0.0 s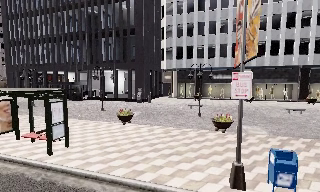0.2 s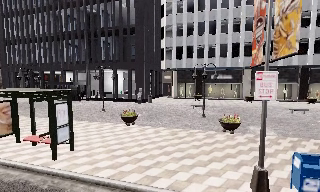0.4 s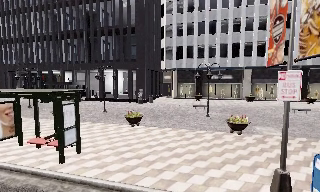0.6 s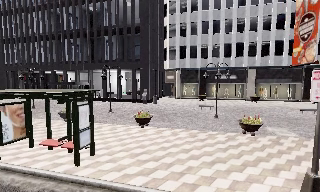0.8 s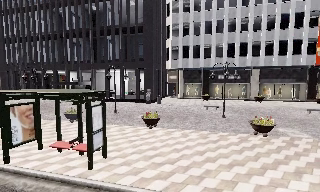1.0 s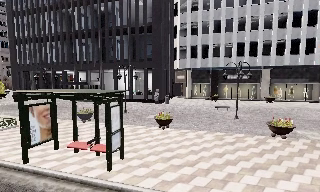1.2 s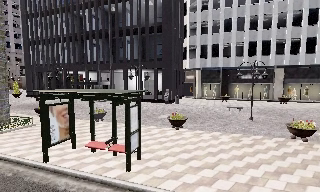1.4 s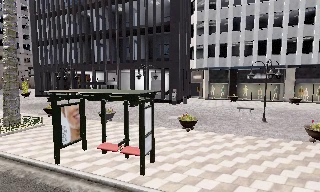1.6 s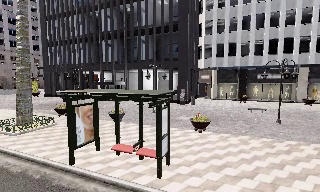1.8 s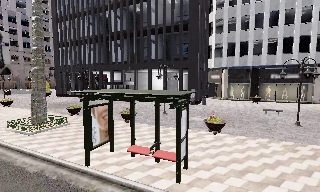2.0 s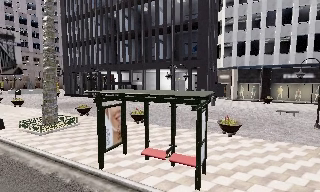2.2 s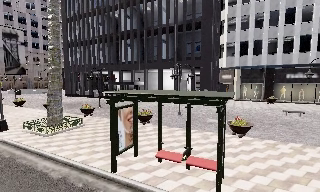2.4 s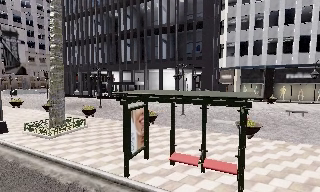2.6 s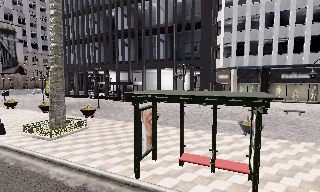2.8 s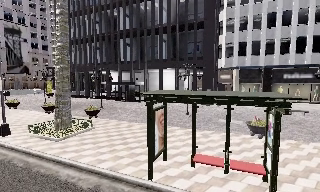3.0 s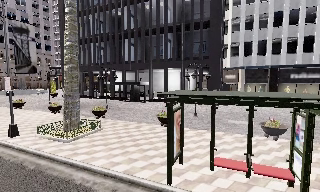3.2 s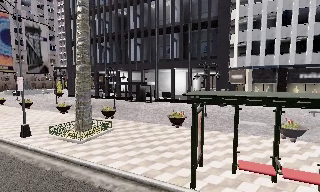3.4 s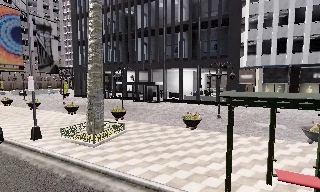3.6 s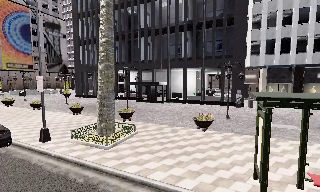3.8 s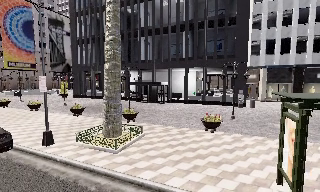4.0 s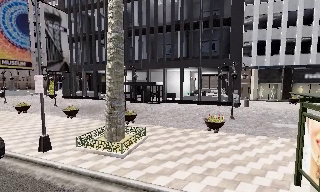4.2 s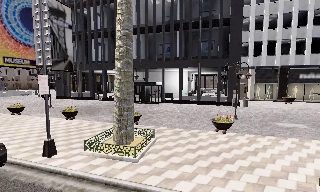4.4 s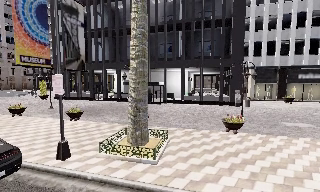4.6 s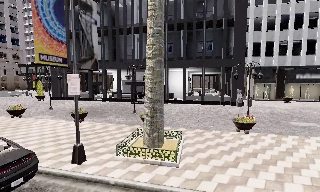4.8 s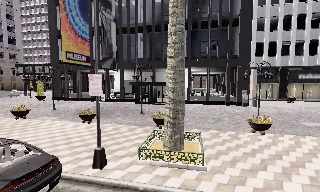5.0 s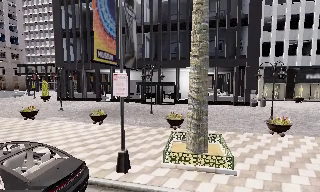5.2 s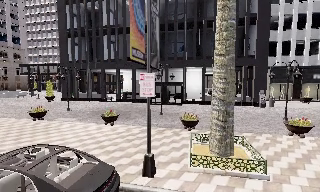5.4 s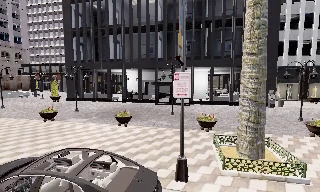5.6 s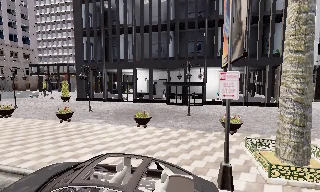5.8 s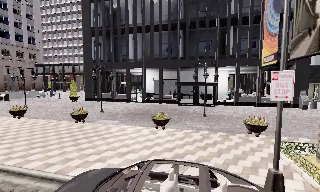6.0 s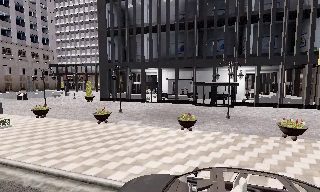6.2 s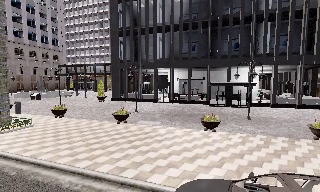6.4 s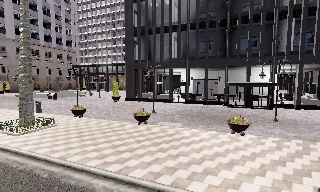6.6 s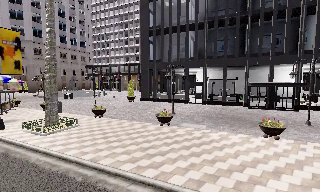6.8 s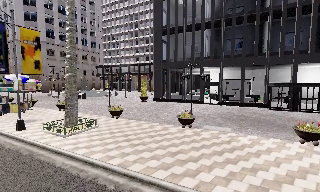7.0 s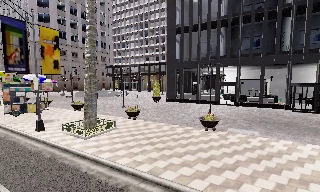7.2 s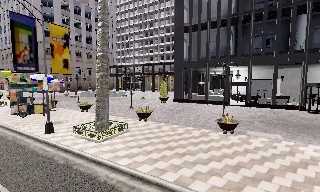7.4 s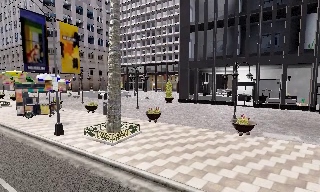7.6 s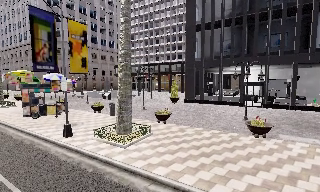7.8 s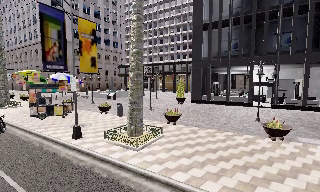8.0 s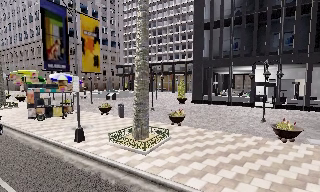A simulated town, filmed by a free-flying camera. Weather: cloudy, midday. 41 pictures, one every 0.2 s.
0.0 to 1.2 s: The camera travels to its left, about 3.5 m, so close, fixed things drift to the right.
1.2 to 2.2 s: The camera travels to its left and forward, about 2.5 m, so close, fixed things drift to the right.
2.2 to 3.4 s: The camera travels to its left, about 3.5 m, so close, fixed things drift to the right.
3.4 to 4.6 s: The camera pans to its right, which is clockwise from overhead, by about 10 degrees. It travels to its left, about 5 m, so close, fixed things drift to the right.
4.6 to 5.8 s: The camera travels to its left, about 6 m, so close, fixed things drift to the right.
5.8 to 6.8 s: The camera swings to its left by about 15 degrees, and the scene slides to the right. It travels to its left, about 6 m, so close, fixed things drift to the right.
6.8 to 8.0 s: The camera travels to its left and forward, about 5 m, so close, fixed things drift to the right. It loses speed.
The film runs forward here.
